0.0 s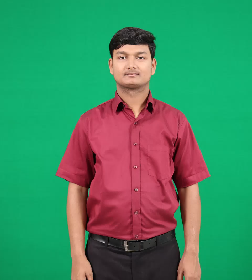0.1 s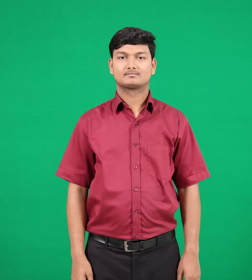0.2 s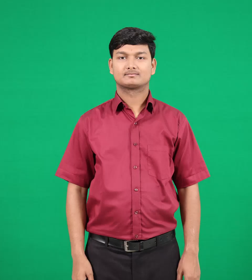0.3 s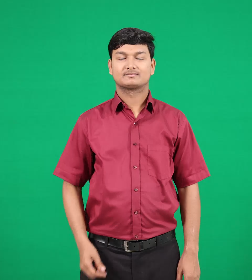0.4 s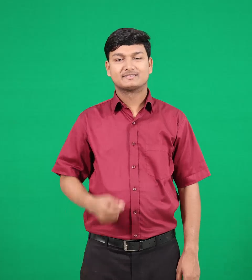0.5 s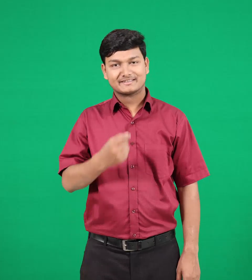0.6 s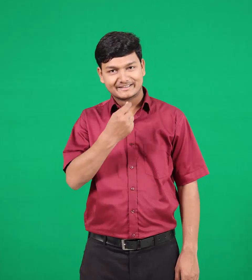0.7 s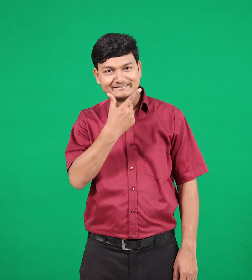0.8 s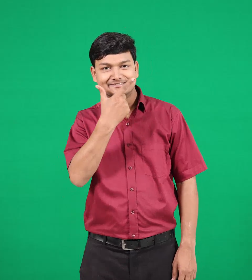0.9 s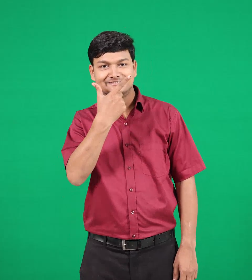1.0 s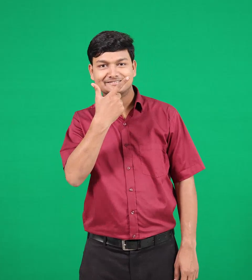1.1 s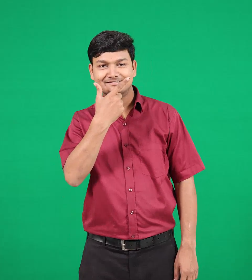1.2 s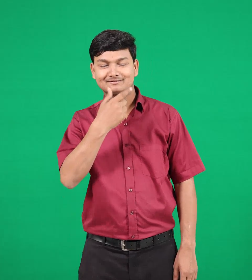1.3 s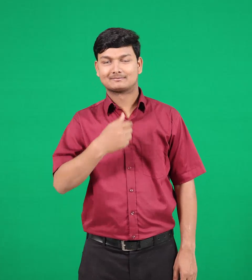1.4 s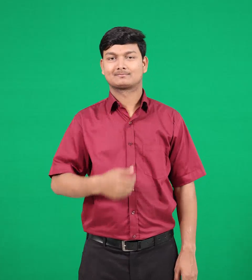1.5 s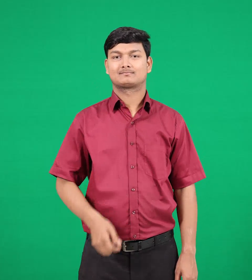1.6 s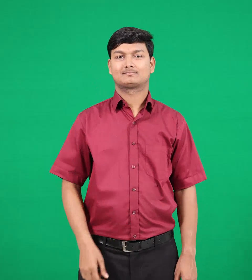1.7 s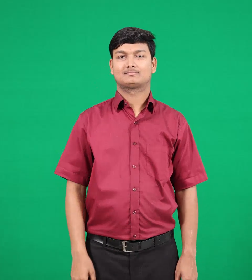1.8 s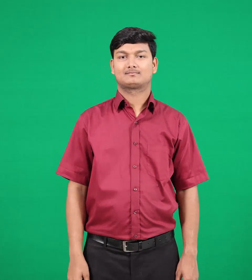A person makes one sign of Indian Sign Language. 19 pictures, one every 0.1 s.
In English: smile
